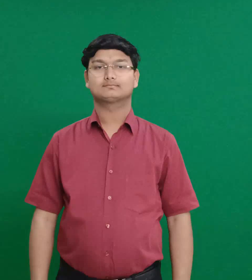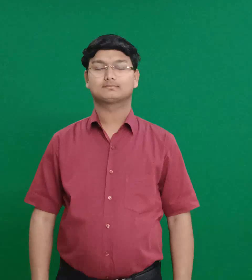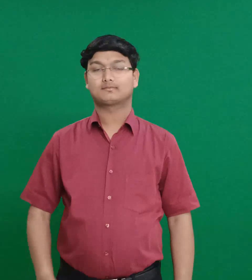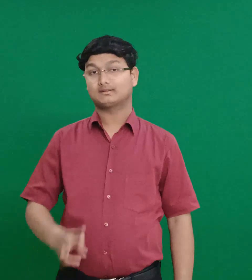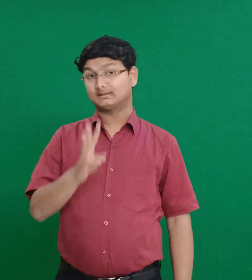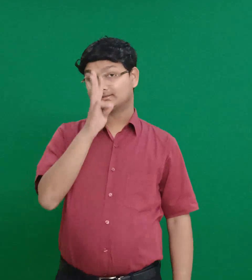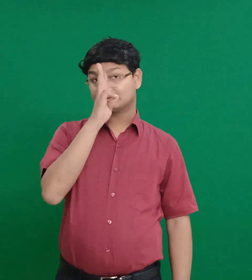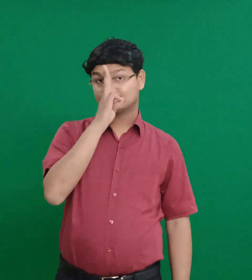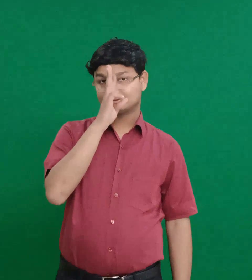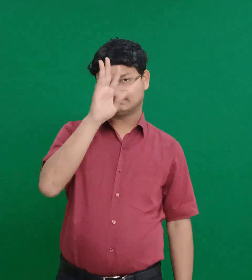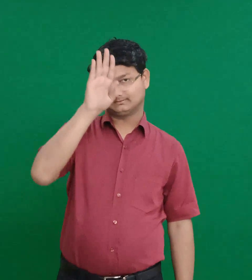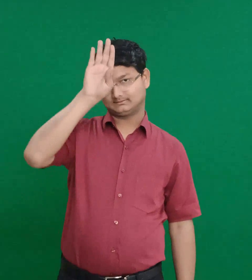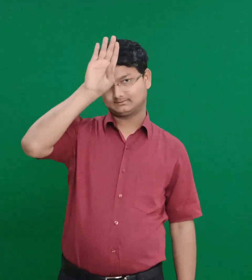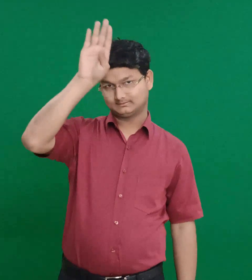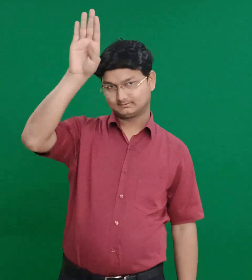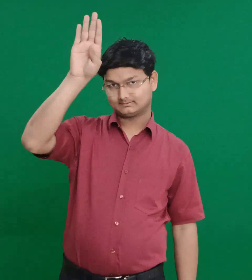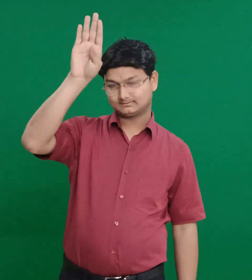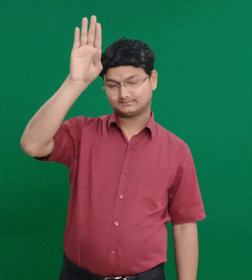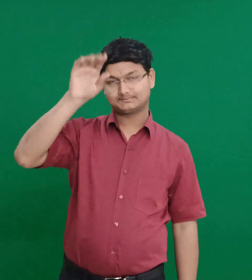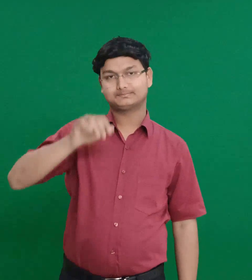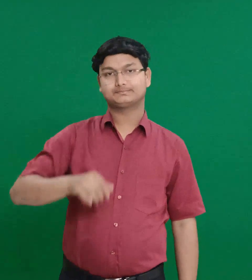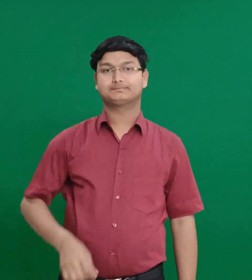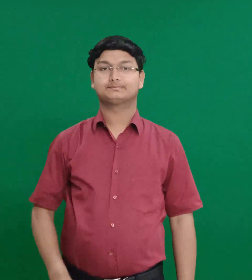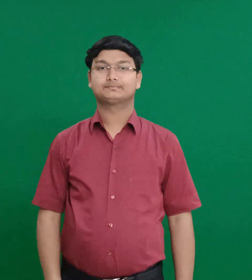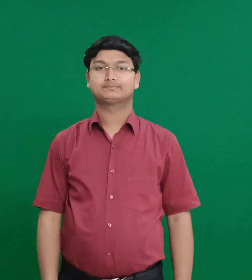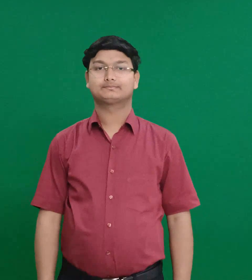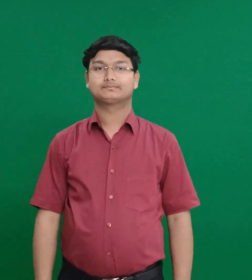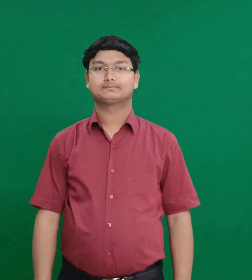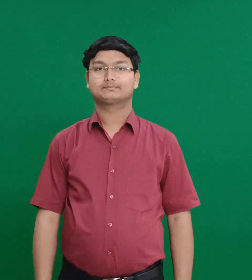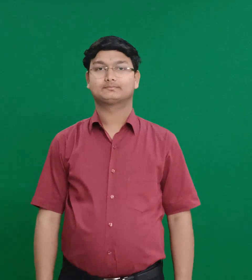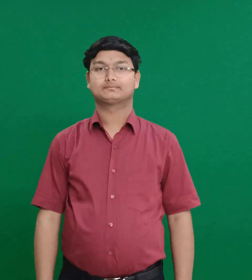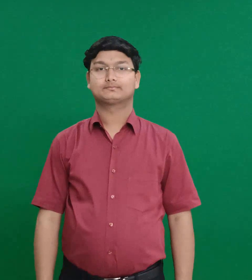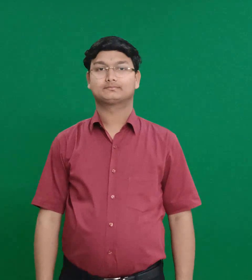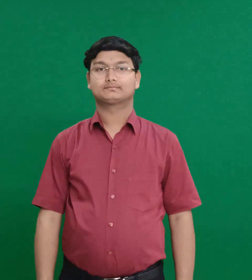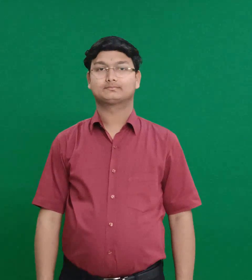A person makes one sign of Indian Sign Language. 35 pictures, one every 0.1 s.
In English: malki shua
